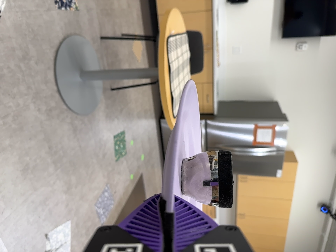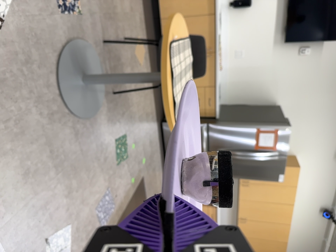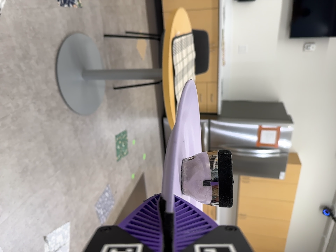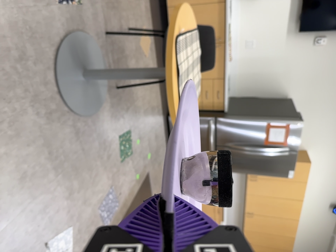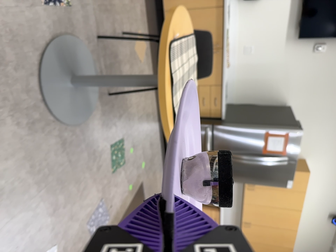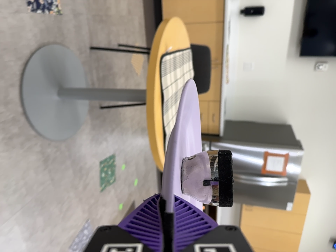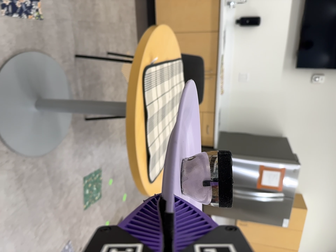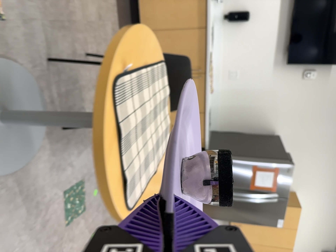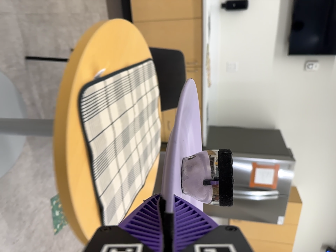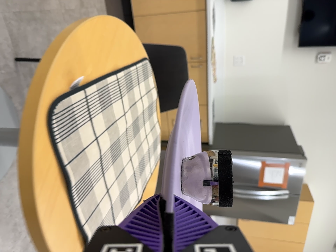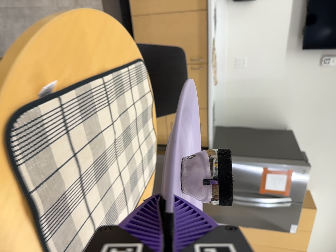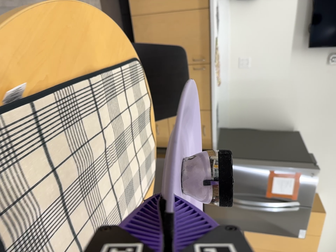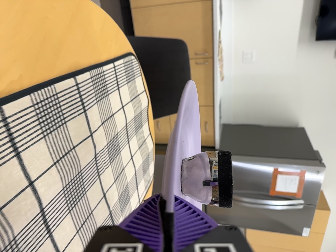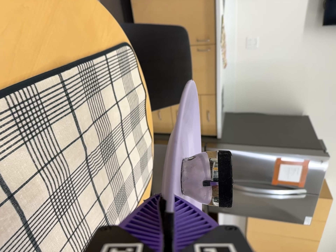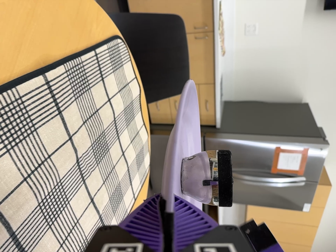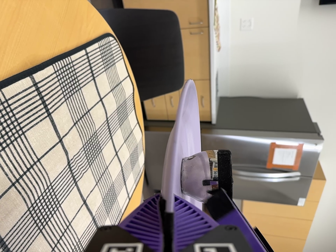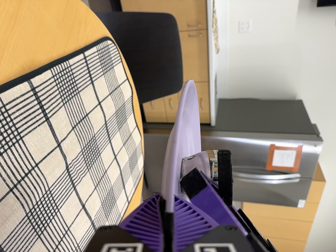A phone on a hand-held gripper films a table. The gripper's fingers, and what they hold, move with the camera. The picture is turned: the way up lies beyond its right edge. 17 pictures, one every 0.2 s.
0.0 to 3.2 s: The camera travels forward and toward the top of its view, about 130 cm, so what stands in front looms larger. Its aim tips toward the bottom of its view by about 10 degrees.
The film runs forward here.
